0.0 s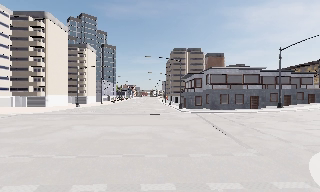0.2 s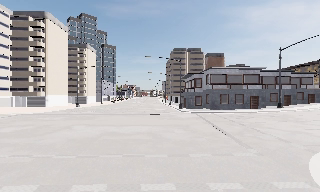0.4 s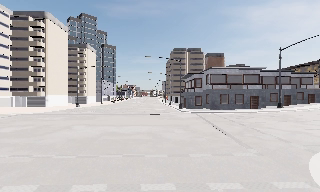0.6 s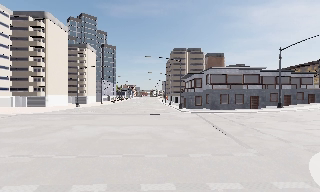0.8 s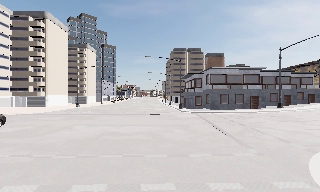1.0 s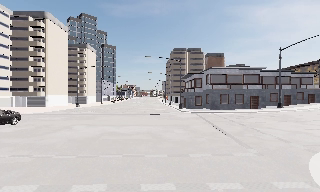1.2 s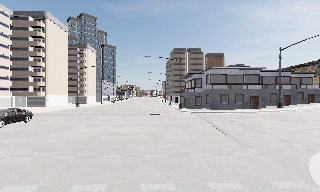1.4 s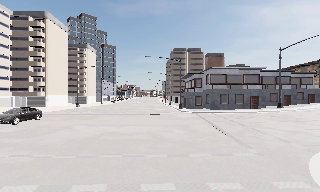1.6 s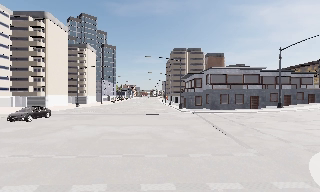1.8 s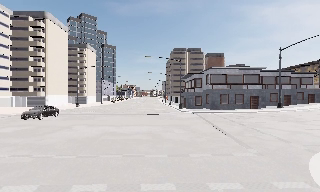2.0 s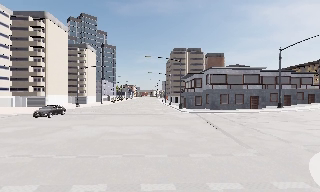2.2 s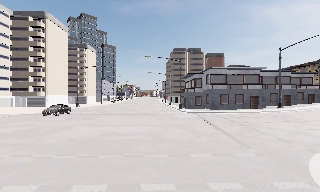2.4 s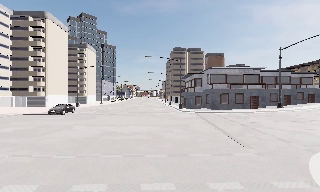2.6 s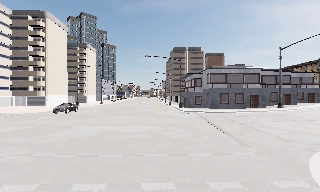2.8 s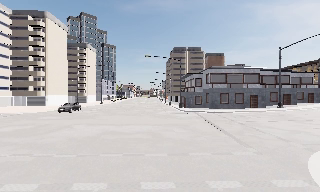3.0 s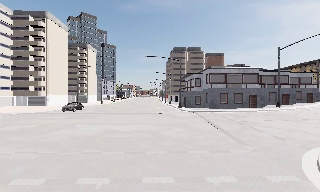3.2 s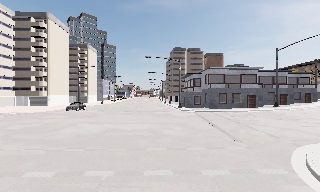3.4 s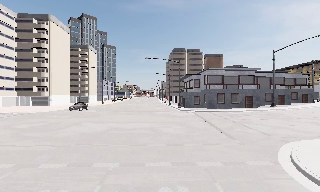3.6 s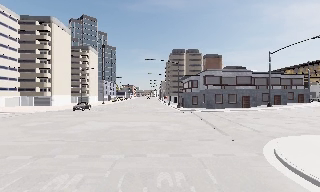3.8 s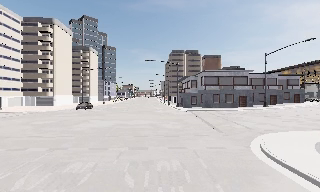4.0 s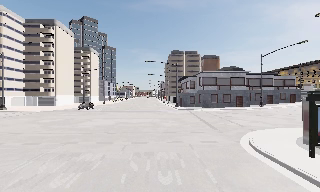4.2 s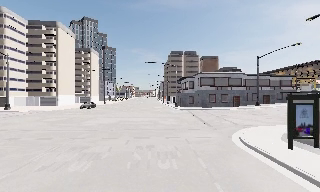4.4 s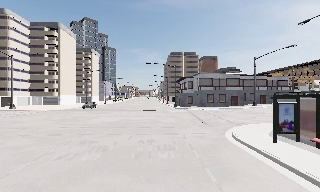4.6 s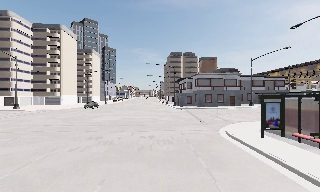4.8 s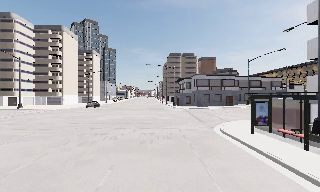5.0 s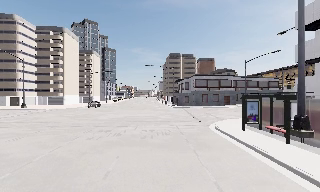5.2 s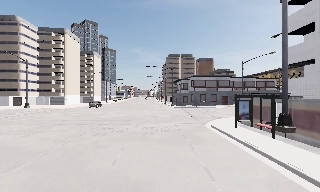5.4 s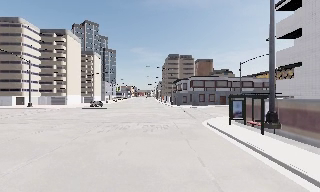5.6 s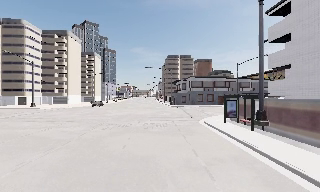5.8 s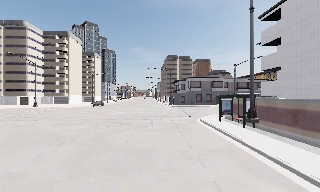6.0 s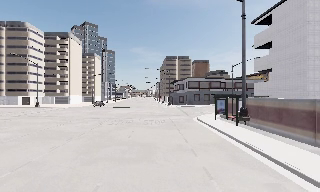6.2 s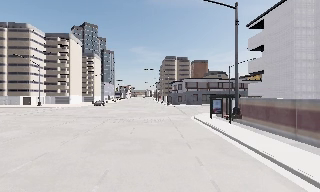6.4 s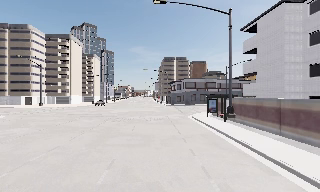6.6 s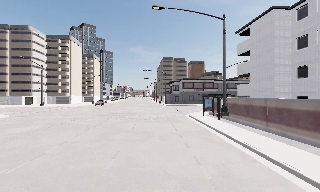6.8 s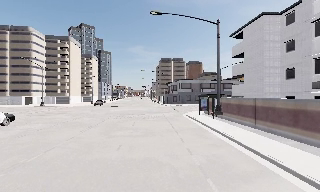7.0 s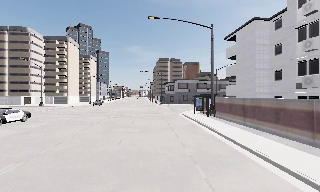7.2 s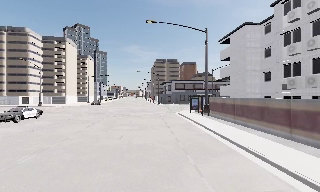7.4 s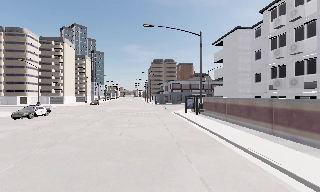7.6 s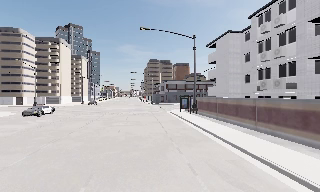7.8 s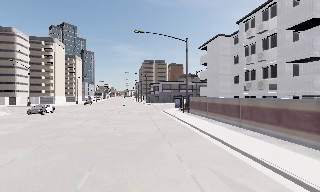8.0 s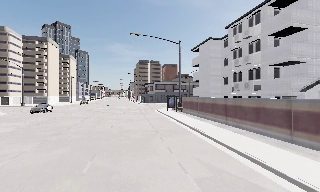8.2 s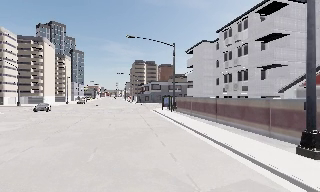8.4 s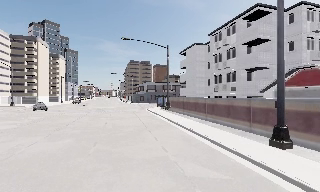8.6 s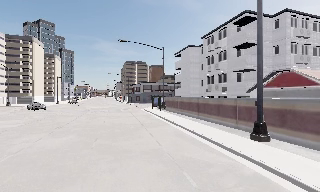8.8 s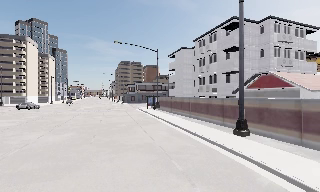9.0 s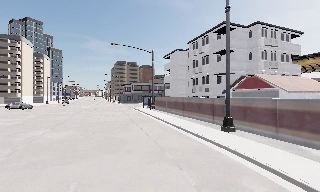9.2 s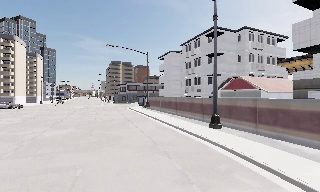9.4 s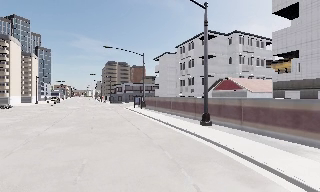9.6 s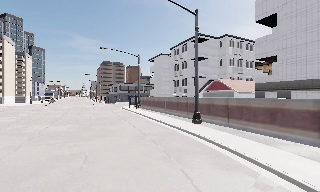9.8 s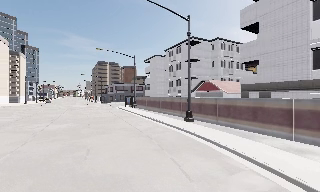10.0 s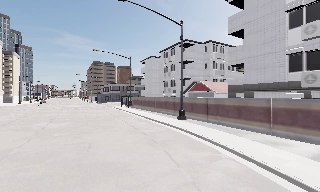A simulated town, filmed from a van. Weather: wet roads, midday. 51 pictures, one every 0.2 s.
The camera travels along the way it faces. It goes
backward.
0.0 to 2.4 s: The camera keeps its place and its aim.
2.4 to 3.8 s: The camera travels backward, about 3.5 m, so what stands in front gets smaller. It gains speed.
3.8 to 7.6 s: The camera travels backward, about 19 m, so what stands in front gets smaller.
7.6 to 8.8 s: The camera pans to its right, which is clockwise from overhead, by about 10 degrees. It travels backward, about 6 m, so what stands in front gets smaller.
8.8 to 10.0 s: The camera travels backward, about 6 m, so what stands in front gets smaller.
The film runs backward here.
